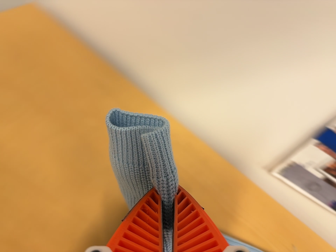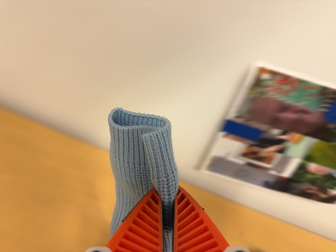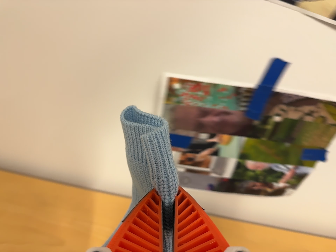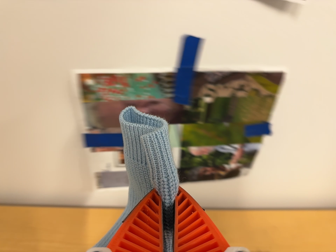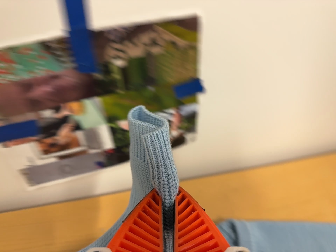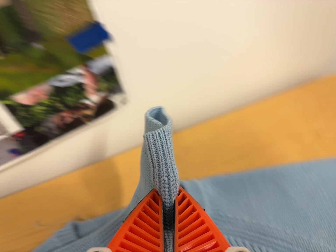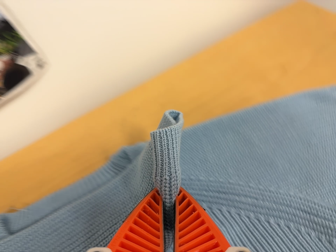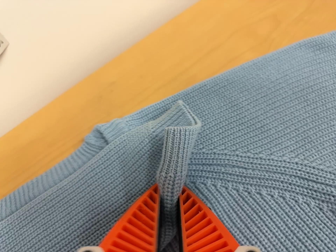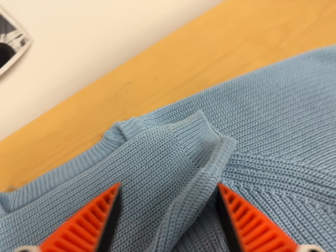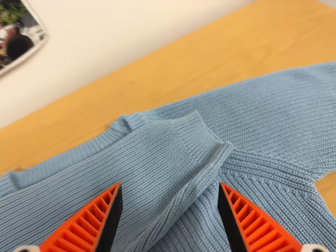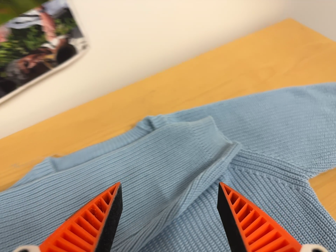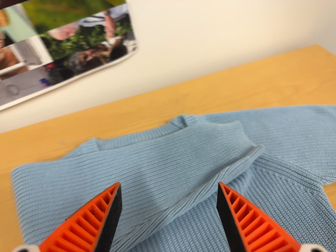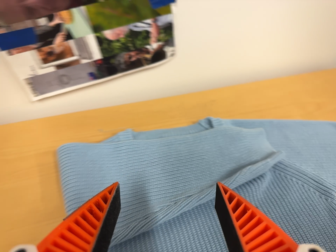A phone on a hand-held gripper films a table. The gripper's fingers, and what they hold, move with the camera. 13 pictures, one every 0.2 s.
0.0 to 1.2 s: The scene slides to the left, as the camera pans about 20 degrees to its right. It travels to its right, about 50 cm, so close, fixed things drift to the left. Its aim tips toward the bottom of its view by about 15 degrees, and the scene shifts upward. It rolls about its line of sight by about 65 degrees, and the scene rotates counterclockwise.
1.2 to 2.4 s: The camera travels backward, toward the bottom of its view and to its left, about 20 cm, so what stands in front gets smaller. It rolls about its line of sight by about 20 degrees, and the scene rotates clockwise.
The film runs forward here.
